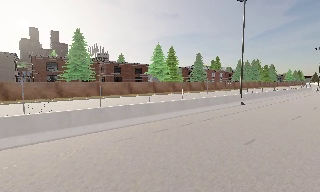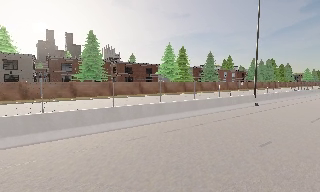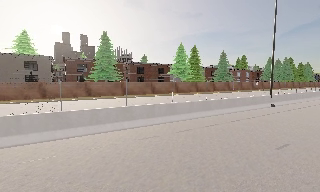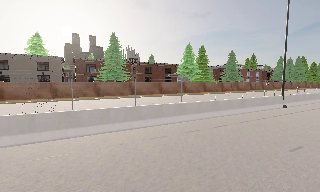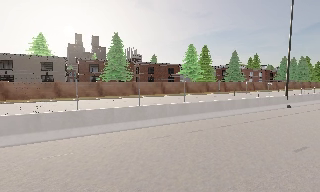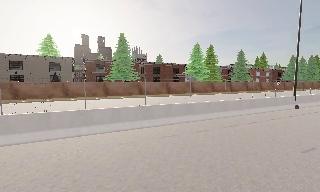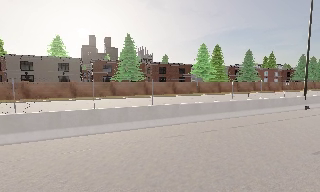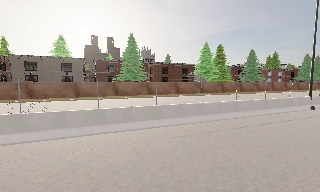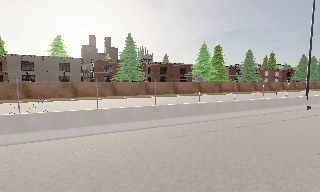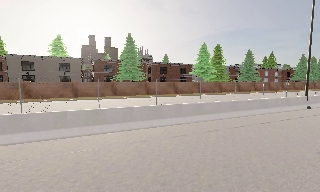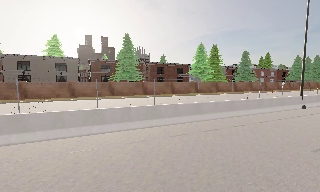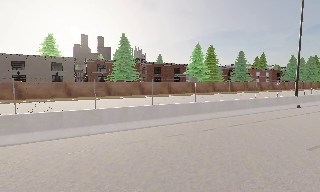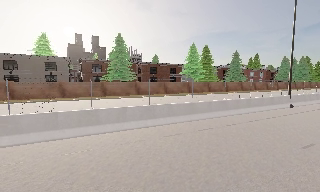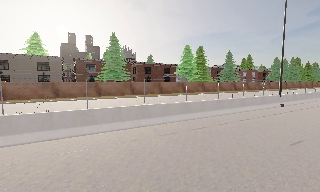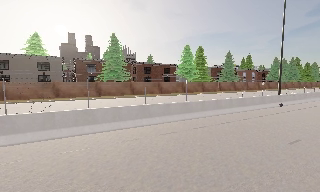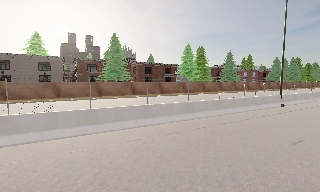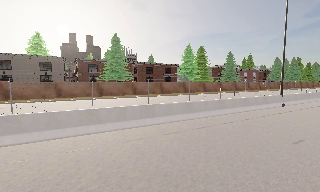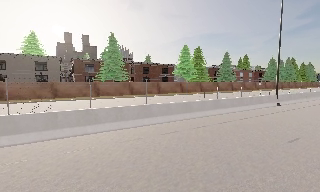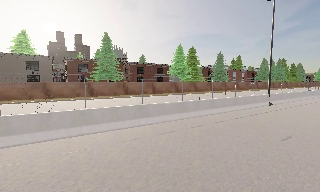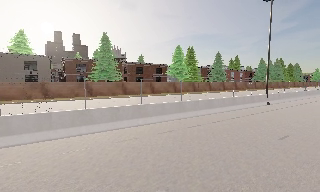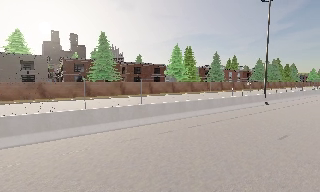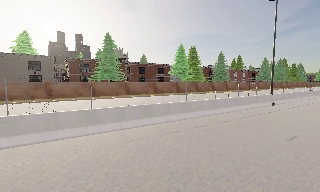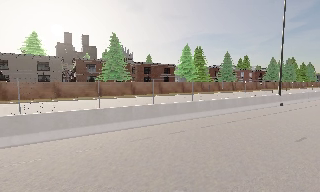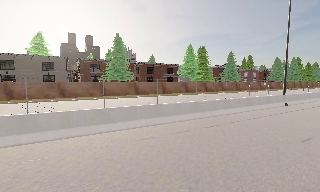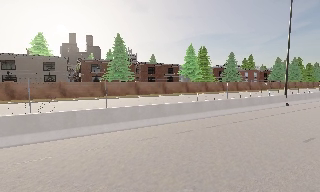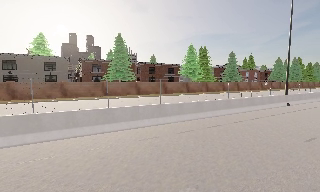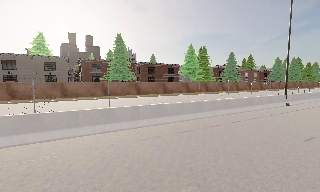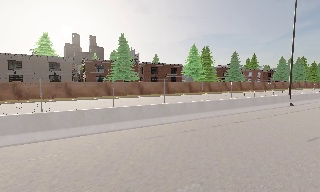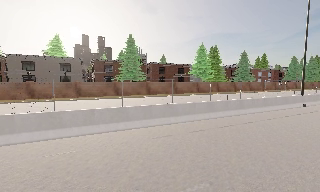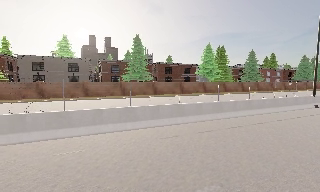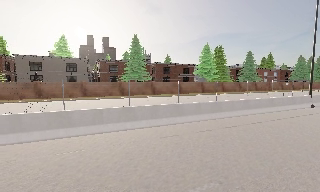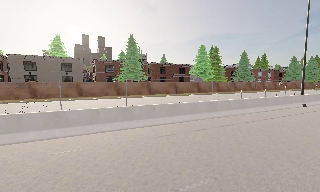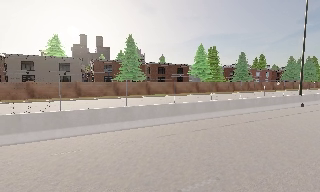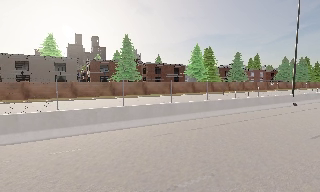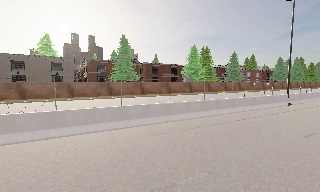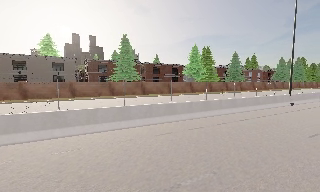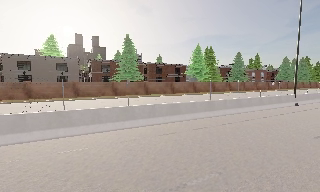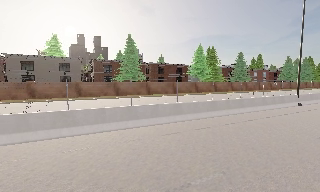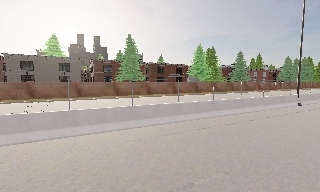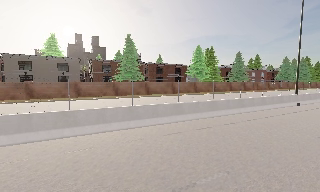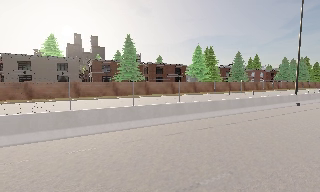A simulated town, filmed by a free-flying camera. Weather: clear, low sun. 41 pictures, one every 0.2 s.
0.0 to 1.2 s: The camera swings to its left by about 15 degrees, and the scene slides to the right.
1.2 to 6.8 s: The camera travels to its left and backward, about 2 m.
6.8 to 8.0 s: The camera travels to its left, about 0.5 m, so close, fixed things drift to the right.
The film runs backward here.
